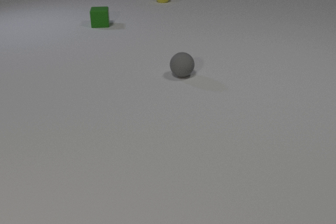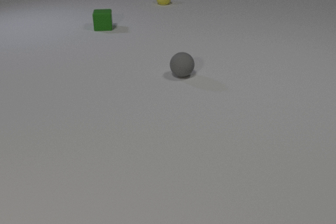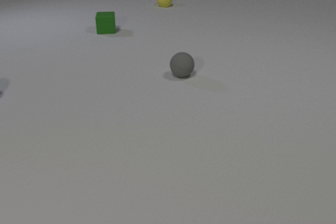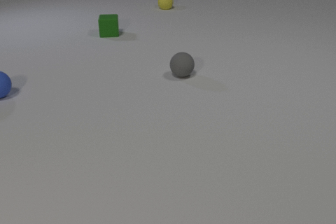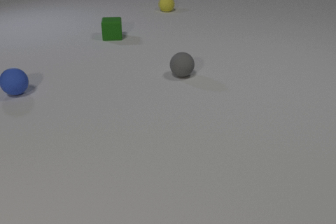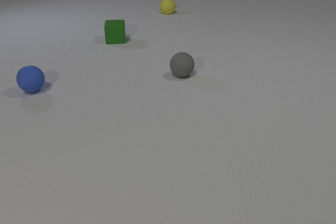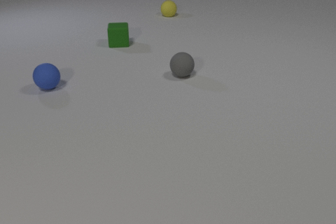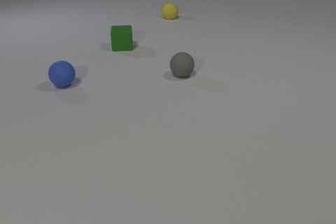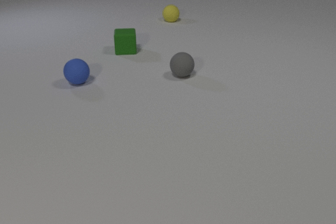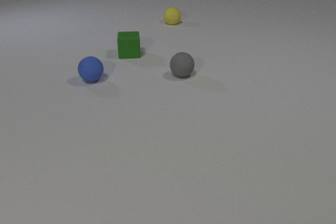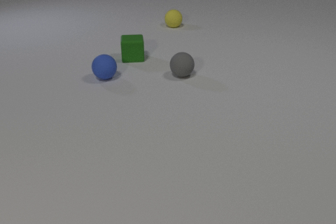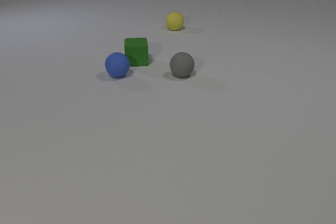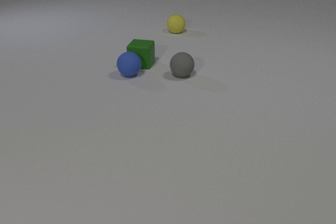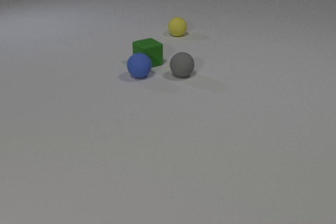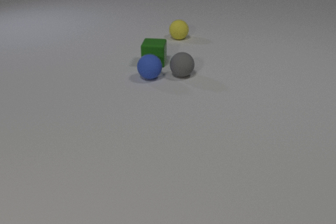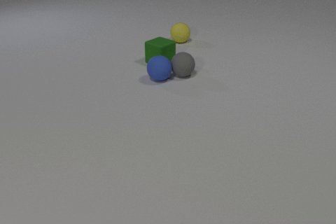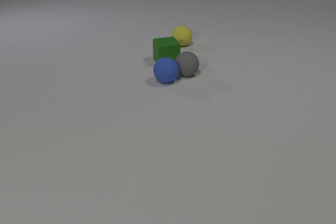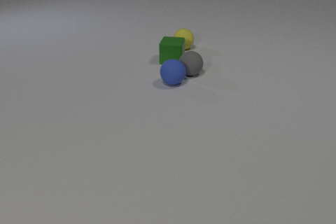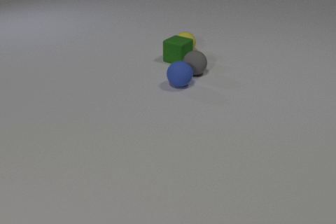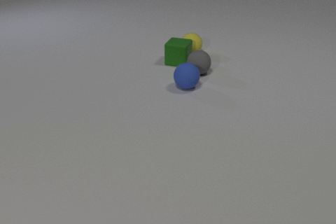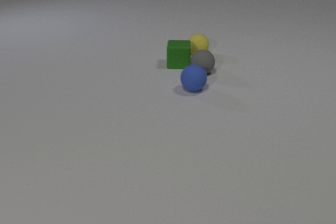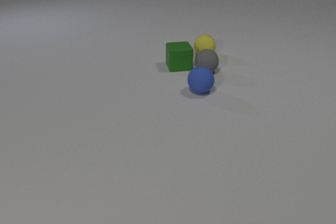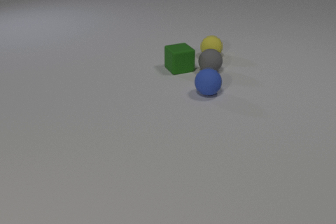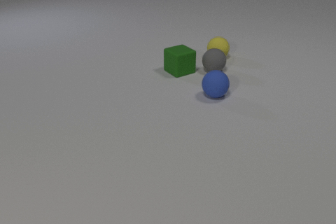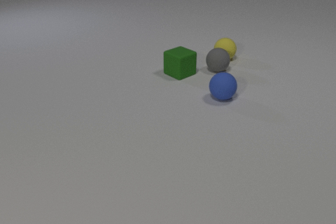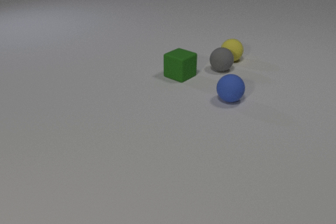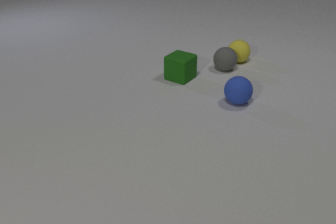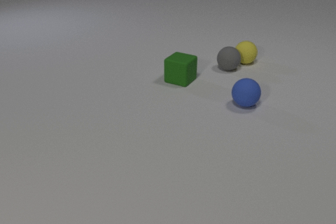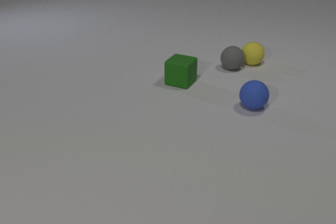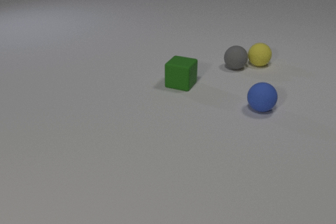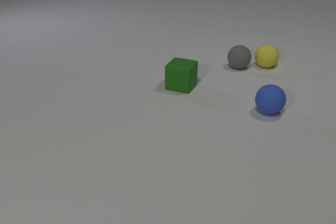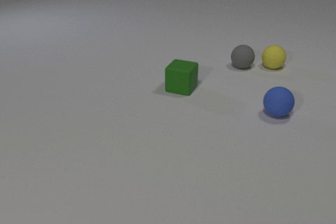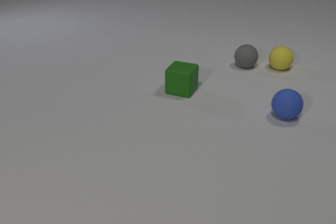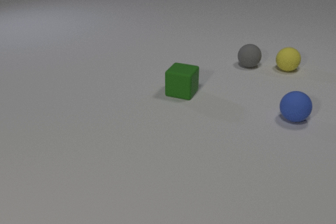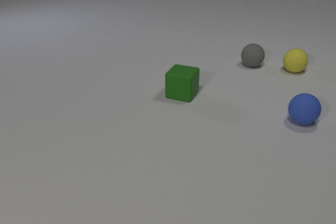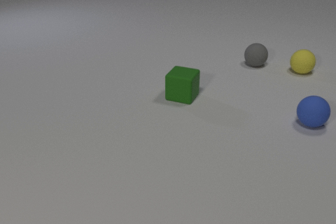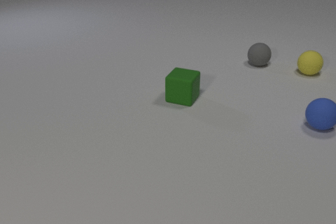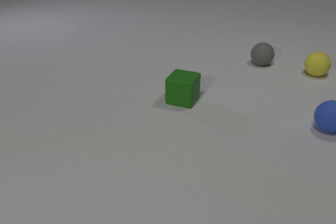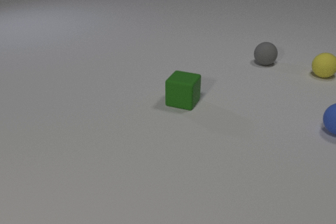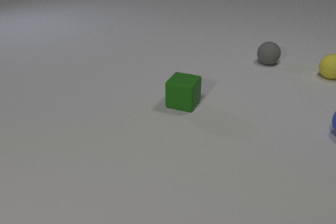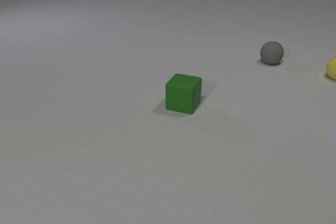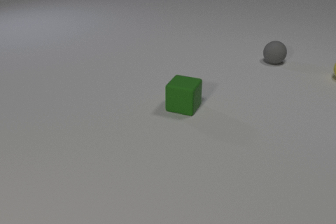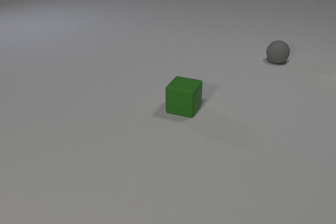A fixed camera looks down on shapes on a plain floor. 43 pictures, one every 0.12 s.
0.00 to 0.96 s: The blue rubber sphere comes in at the left edge, rolls to the right. The green rubber cube slides toward the camera. The yellow rubber sphere rolls toward the camera.
0.96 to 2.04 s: The blue rubber sphere rolls to the right. The green rubber cube slides to the right and toward the camera. The yellow rubber sphere rolls toward the camera. The gray rubber sphere rolls to the right. The blue rubber sphere and the green rubber cube collide. The blue rubber sphere and the gray rubber sphere collide.
2.04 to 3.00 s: The blue rubber sphere rolls to the right and toward the camera. The green rubber cube slides toward the camera. The yellow rubber sphere rolls to the right and toward the camera. The gray rubber sphere rolls to the right and away from the camera. The green rubber cube and the yellow rubber sphere collide.
3.00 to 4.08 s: The blue rubber sphere rolls to the right. The green rubber cube slides toward the camera. The yellow rubber sphere rolls to the right. The gray rubber sphere rolls to the right and away from the camera.
4.08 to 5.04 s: The blue rubber sphere rolls to the right, leaves at the right edge. The green rubber cube slides toward the camera. The yellow rubber sphere rolls to the right, leaves at the right edge. The gray rubber sphere rolls to the right and away from the camera.
How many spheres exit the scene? 2.
How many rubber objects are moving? 4.
Are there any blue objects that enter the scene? yes.
